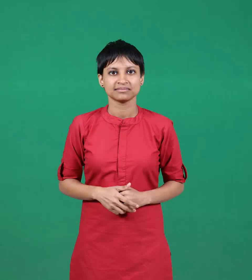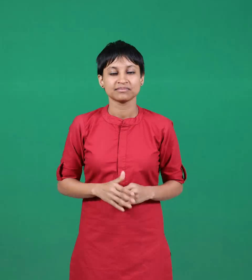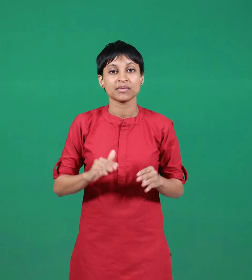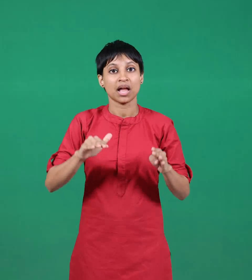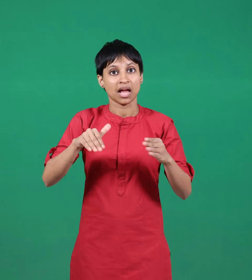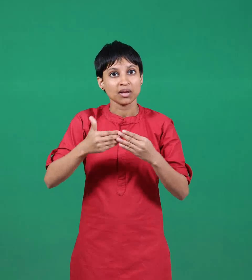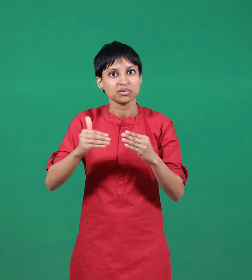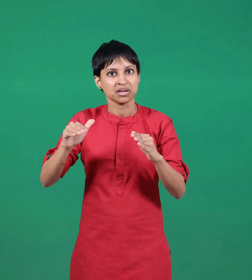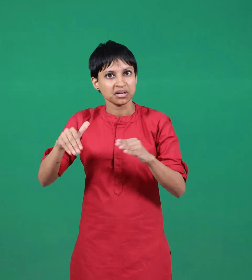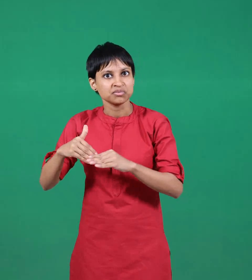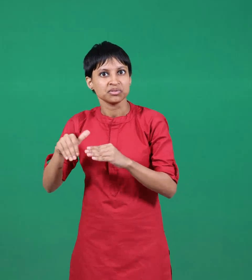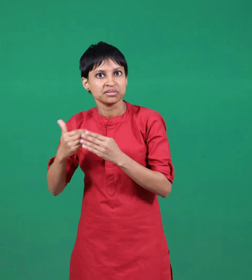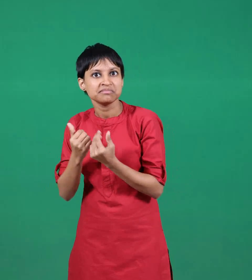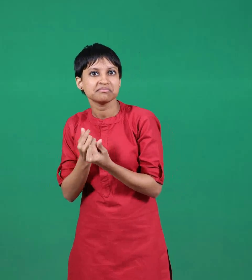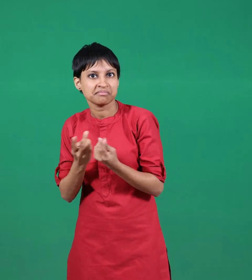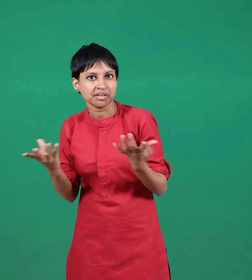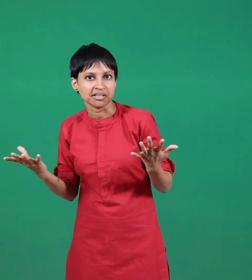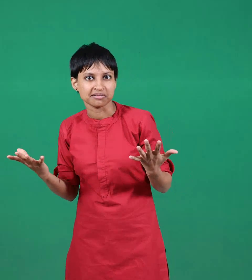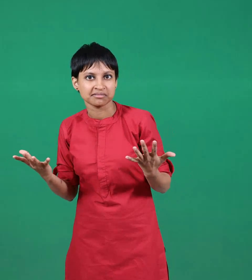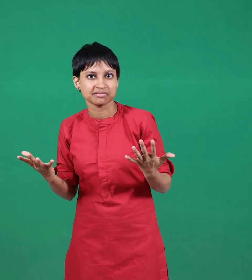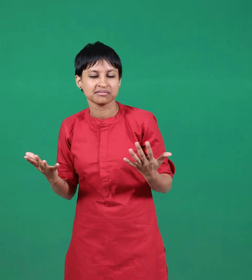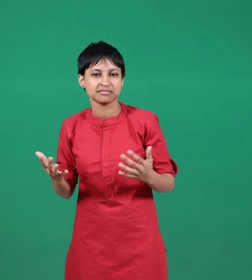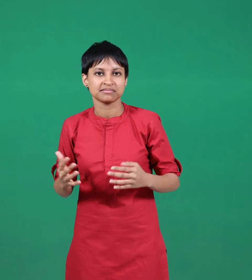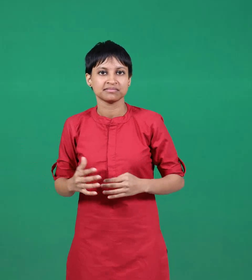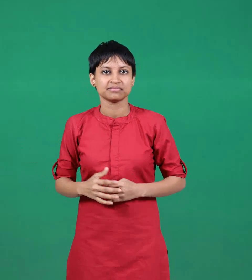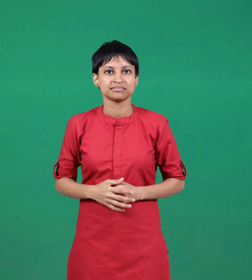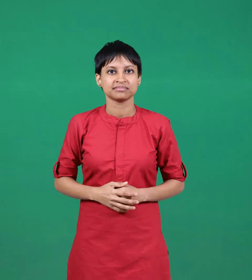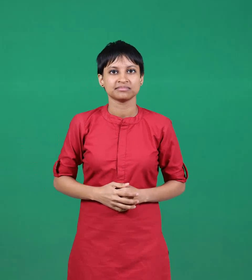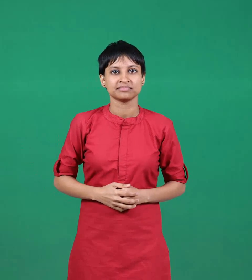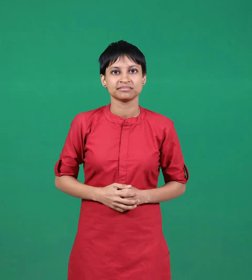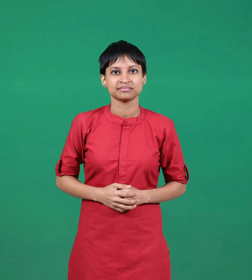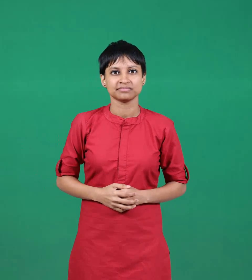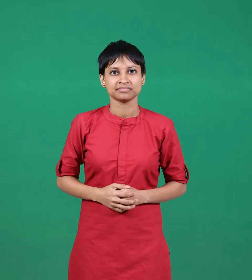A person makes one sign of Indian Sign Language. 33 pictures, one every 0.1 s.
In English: introductions
